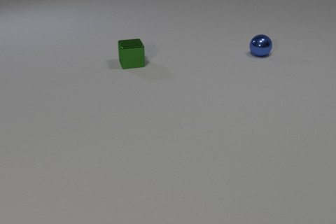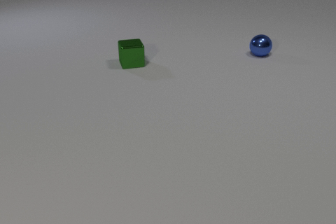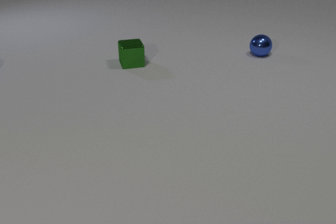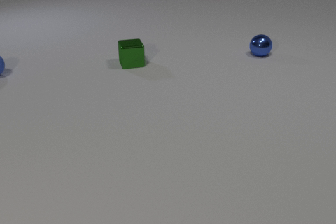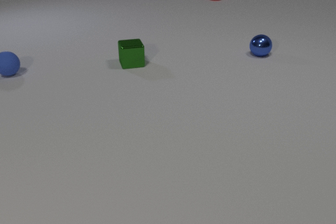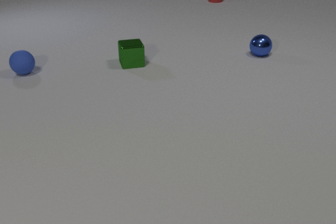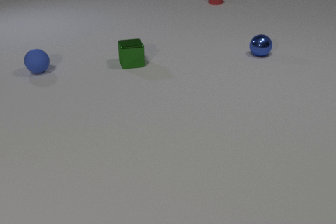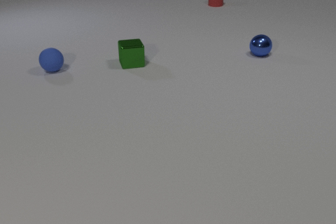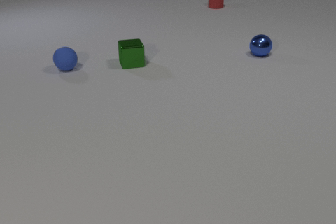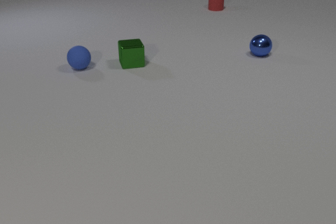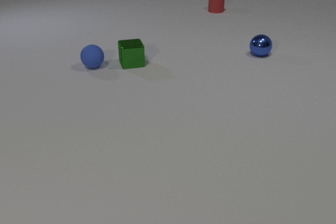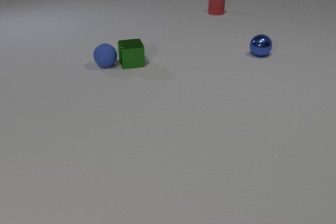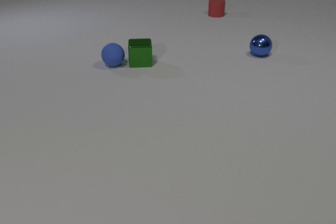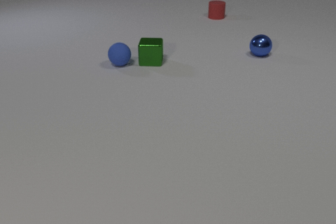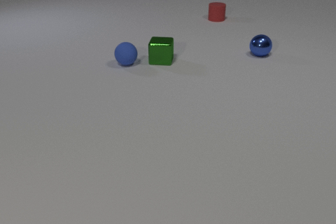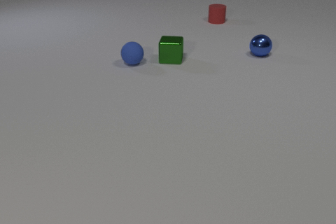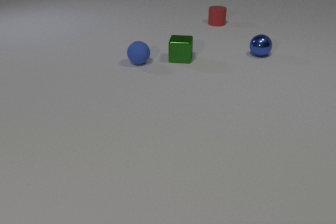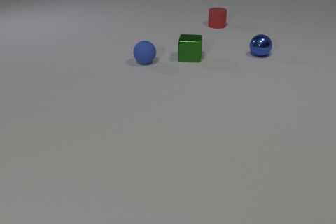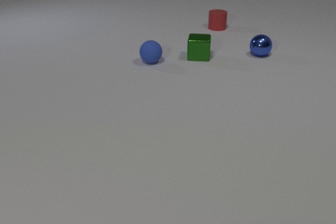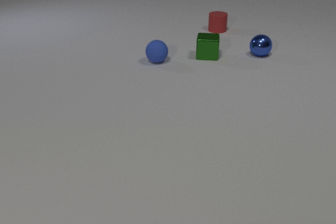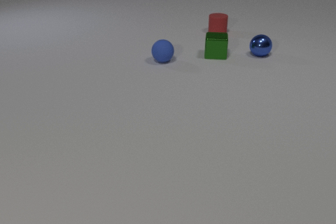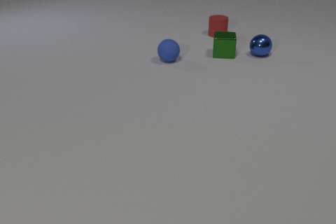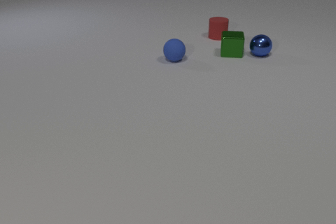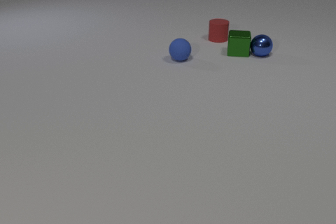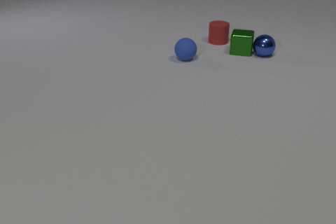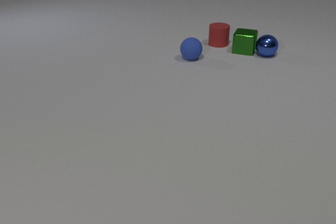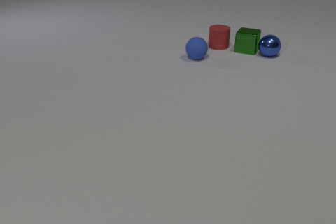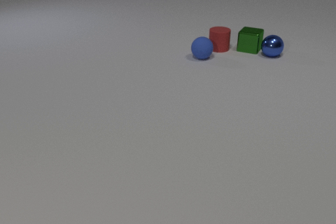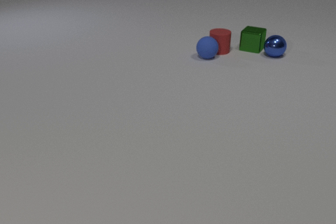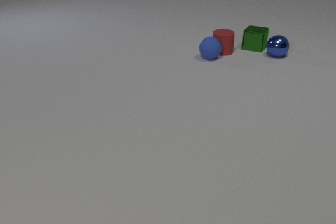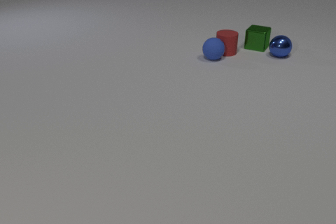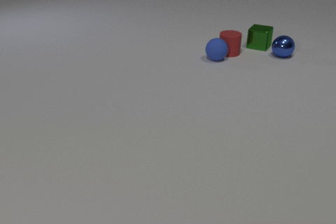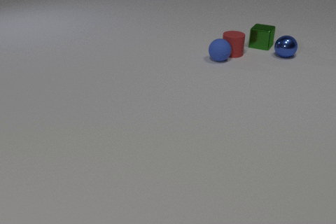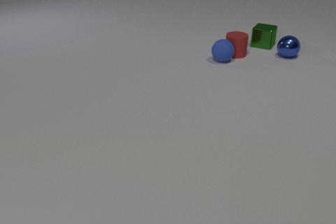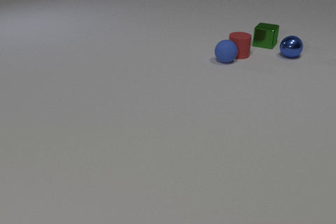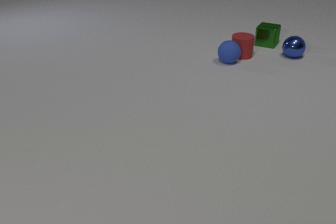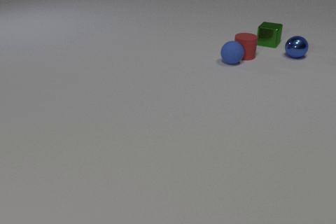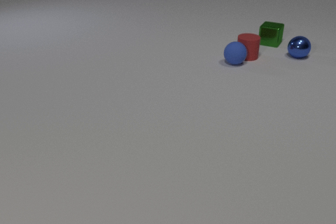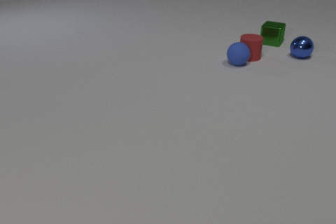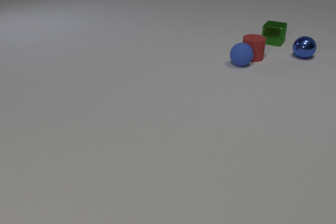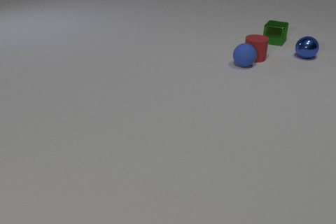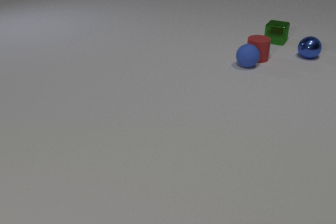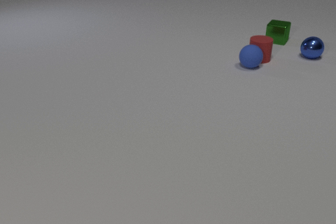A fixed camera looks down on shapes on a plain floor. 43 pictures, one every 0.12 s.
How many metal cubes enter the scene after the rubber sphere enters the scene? 0.
What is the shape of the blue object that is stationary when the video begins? sphere.
How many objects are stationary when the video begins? 2.
0.00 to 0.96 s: The blue rubber sphere comes in at the left edge, rolls to the right. The red rubber cylinder comes in at the top edge, slides toward the camera.
0.96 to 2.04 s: The blue rubber sphere rolls to the right. The green metal cube slides to the right, spins so that its near face slides to the left, clockwise seen from above. The red rubber cylinder slides toward the camera. The blue rubber sphere and the green metal cube collide.
2.04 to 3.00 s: The blue rubber sphere rolls to the right. The green metal cube slides to the right and away from the camera. The red rubber cylinder slides toward the camera. The blue metal sphere rolls to the right. The green metal cube and the blue metal sphere collide.
3.00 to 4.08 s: The blue rubber sphere rolls to the right. The green metal cube slides away from the camera and to the right. The red rubber cylinder slides toward the camera and to the right. The blue metal sphere rolls to the right. The blue rubber sphere and the red rubber cylinder collide.
4.08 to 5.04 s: The blue rubber sphere rolls to the right. The green metal cube slides away from the camera and to the right. The red rubber cylinder slides to the right. The blue metal sphere rolls to the right.
